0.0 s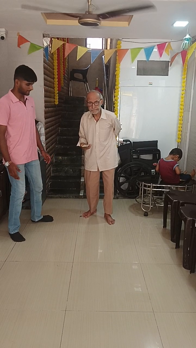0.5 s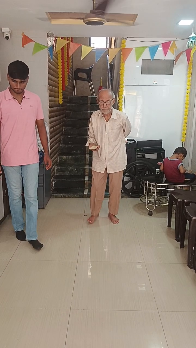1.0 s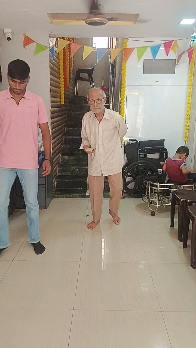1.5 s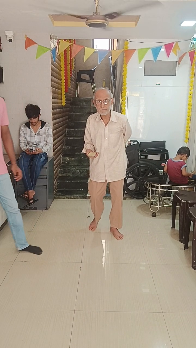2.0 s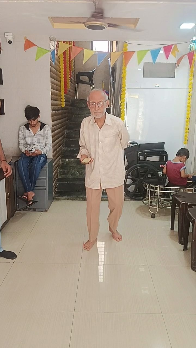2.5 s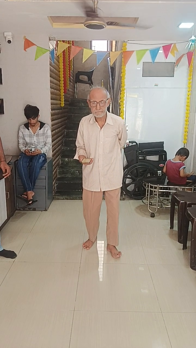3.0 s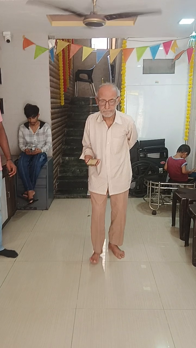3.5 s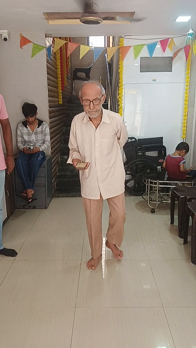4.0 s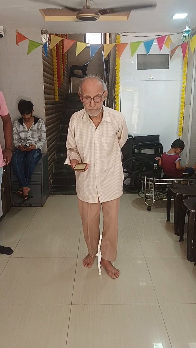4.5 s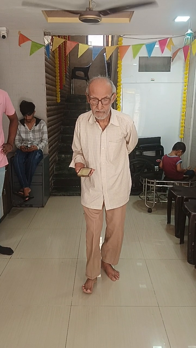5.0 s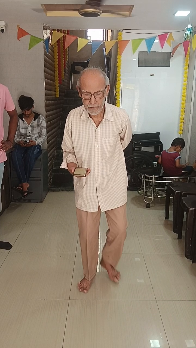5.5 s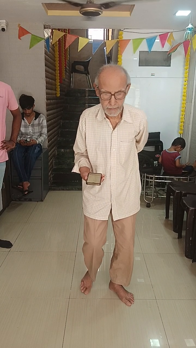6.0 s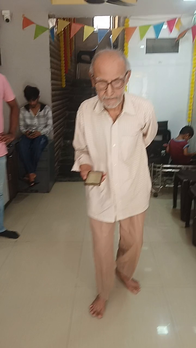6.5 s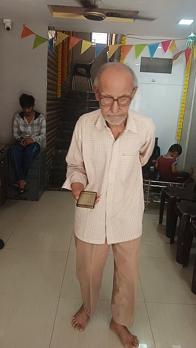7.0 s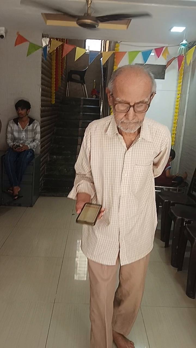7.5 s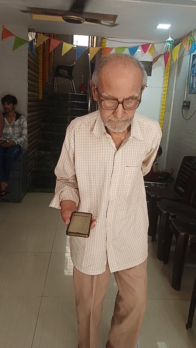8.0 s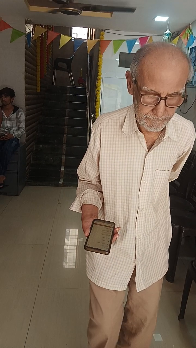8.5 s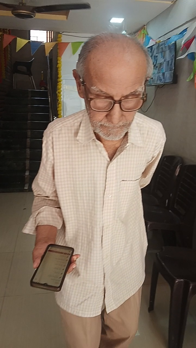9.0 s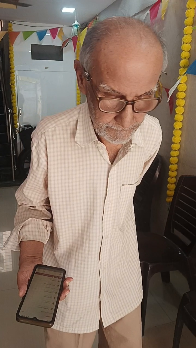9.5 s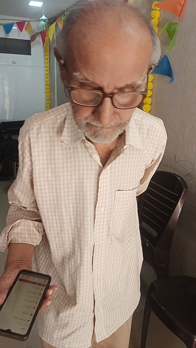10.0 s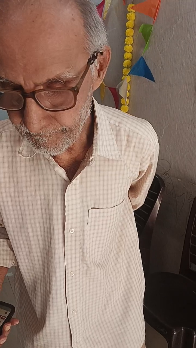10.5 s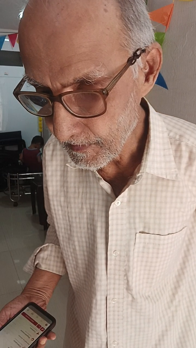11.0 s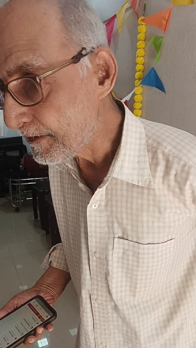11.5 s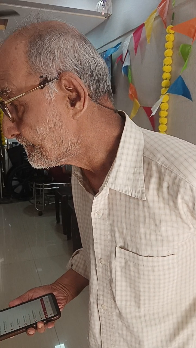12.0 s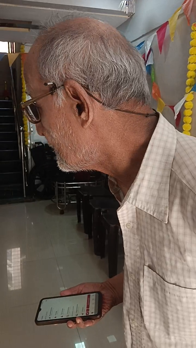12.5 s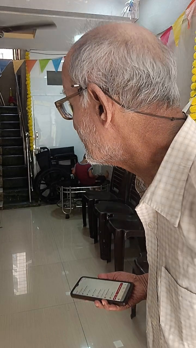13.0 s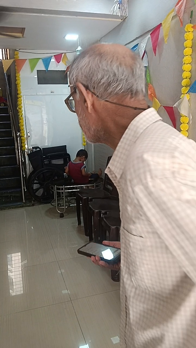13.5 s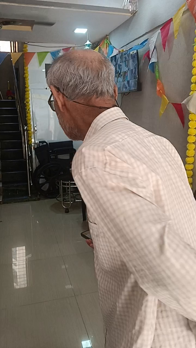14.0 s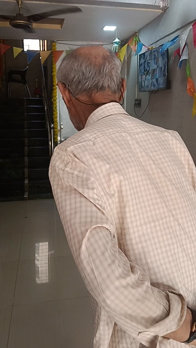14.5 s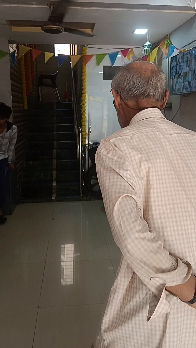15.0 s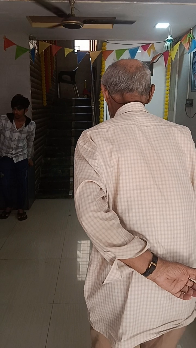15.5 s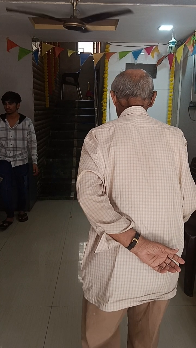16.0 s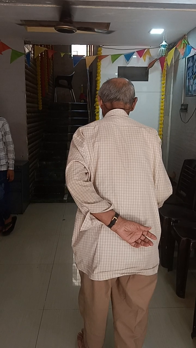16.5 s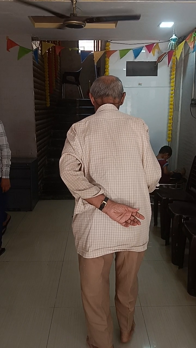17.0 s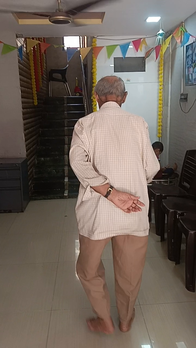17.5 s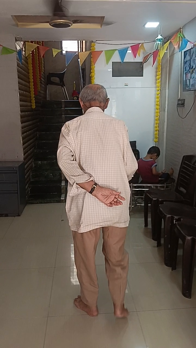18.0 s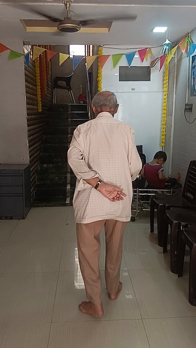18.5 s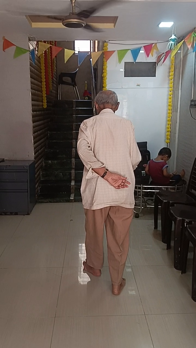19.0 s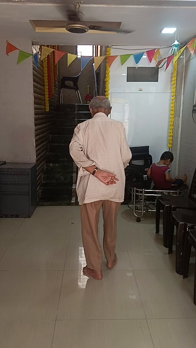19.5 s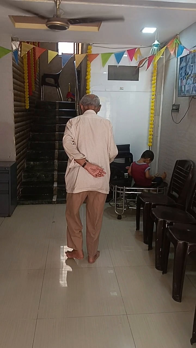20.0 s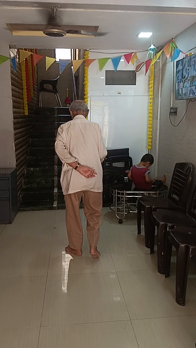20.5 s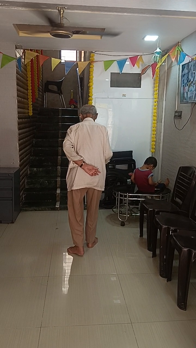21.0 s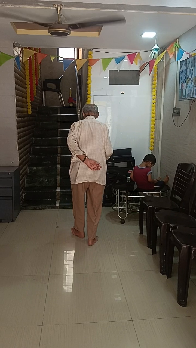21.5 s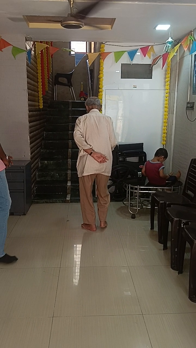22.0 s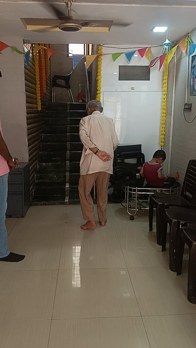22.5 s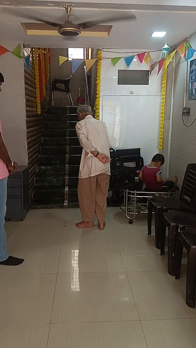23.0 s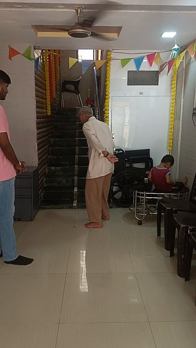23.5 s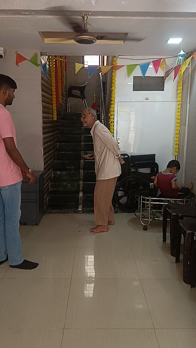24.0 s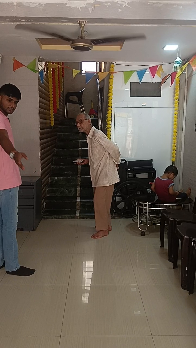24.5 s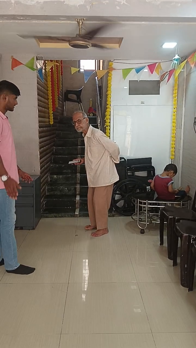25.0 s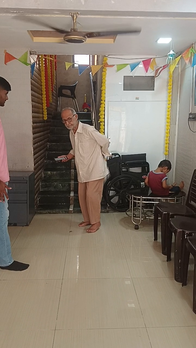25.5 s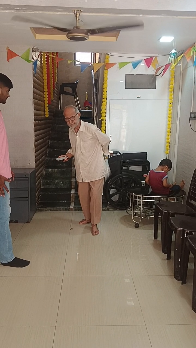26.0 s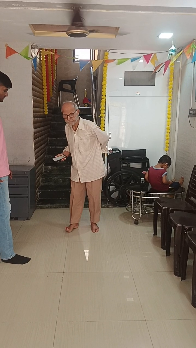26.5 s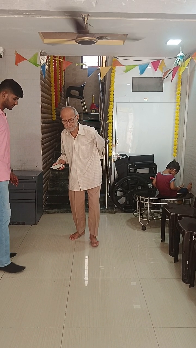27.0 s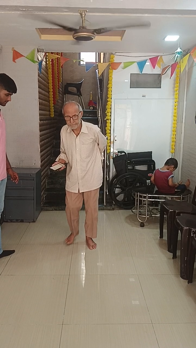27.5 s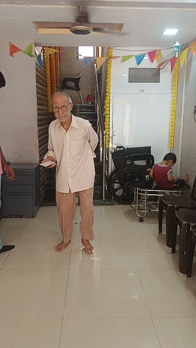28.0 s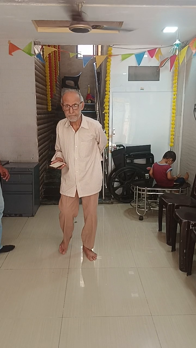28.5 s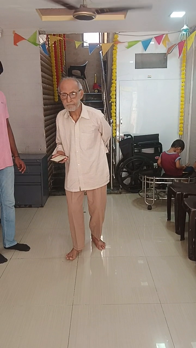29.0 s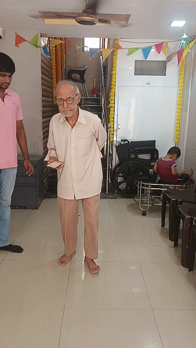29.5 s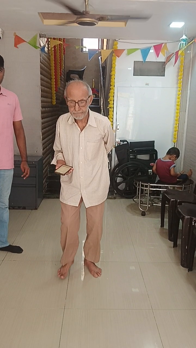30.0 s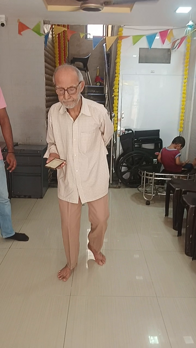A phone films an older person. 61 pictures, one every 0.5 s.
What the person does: Walking.
